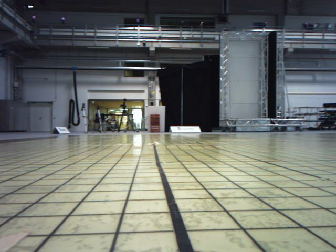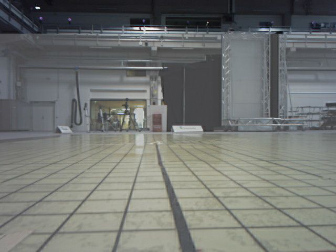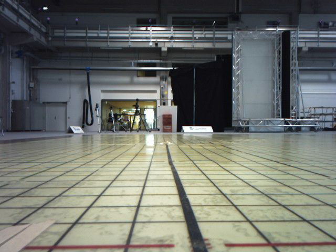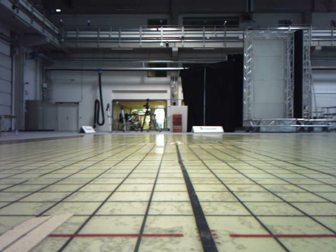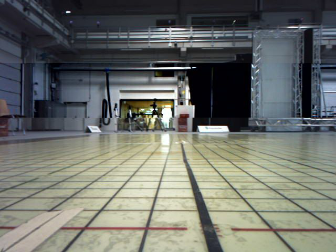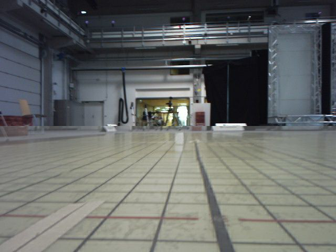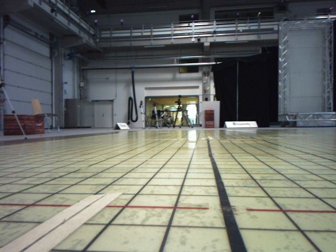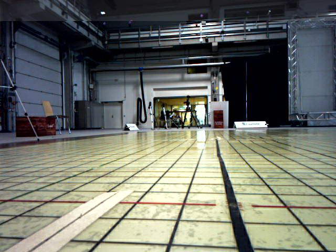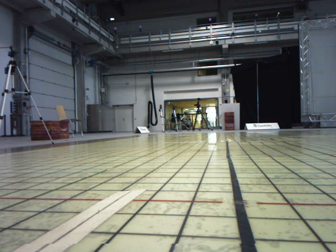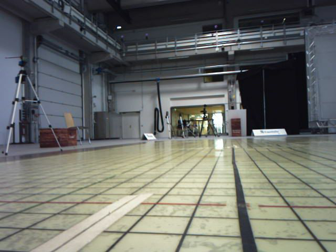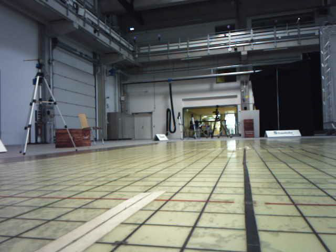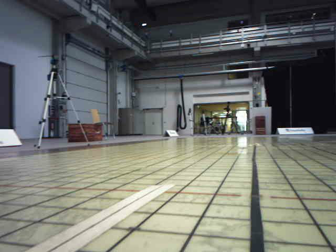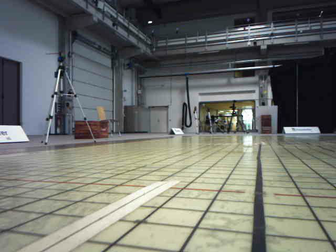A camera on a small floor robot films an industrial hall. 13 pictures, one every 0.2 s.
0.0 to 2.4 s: The camera pans to its left, which is counterclockwise from overhead, by about 20 degrees. It travels backward, about 0.4 m, so what stands in front gets smaller.
The film runs backward here.
